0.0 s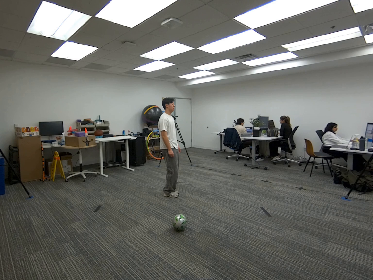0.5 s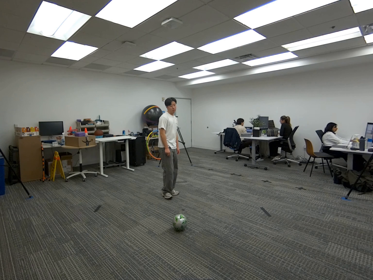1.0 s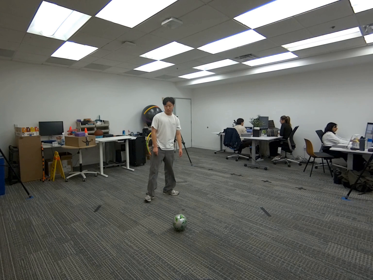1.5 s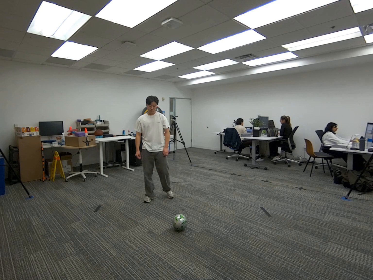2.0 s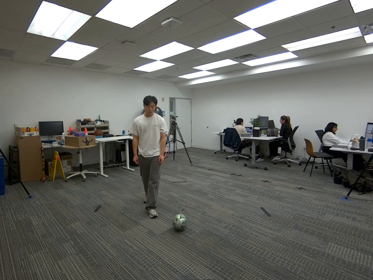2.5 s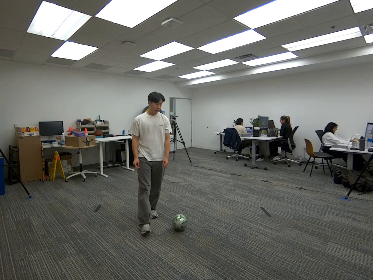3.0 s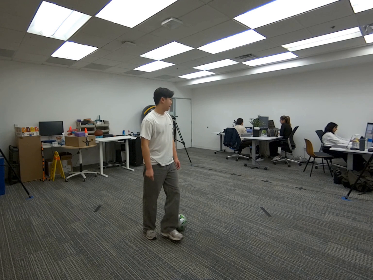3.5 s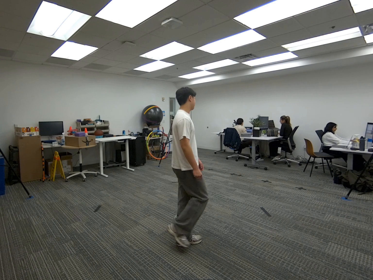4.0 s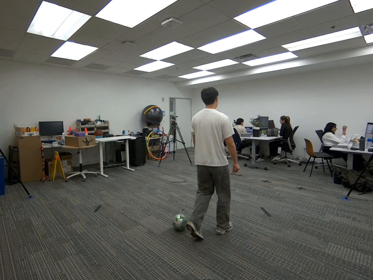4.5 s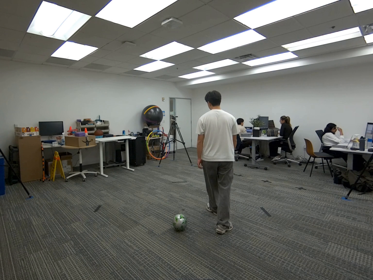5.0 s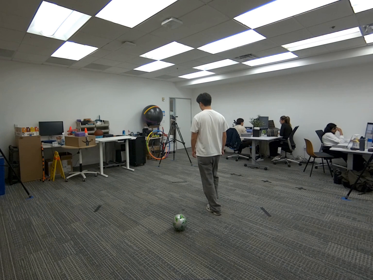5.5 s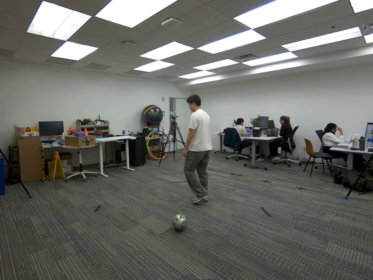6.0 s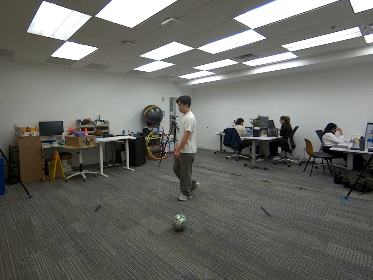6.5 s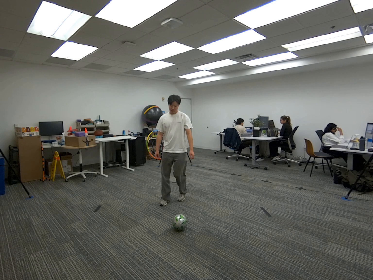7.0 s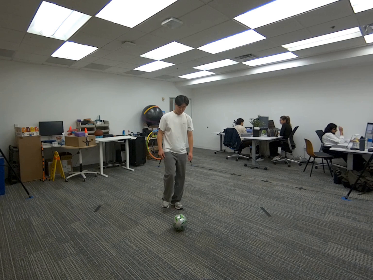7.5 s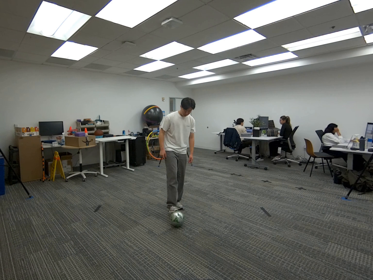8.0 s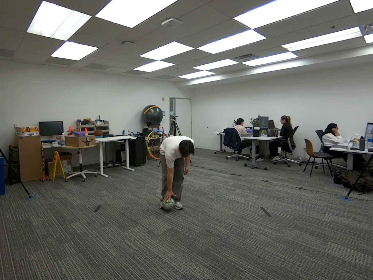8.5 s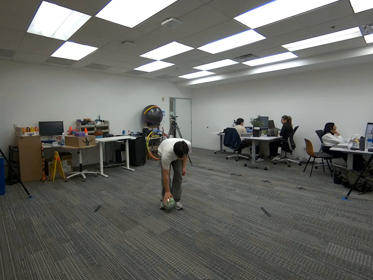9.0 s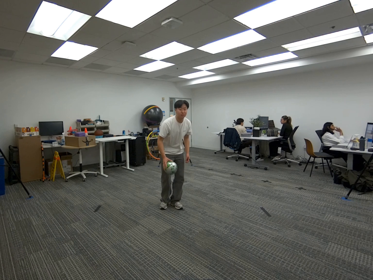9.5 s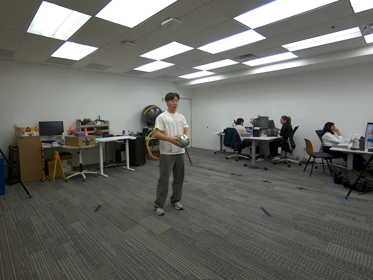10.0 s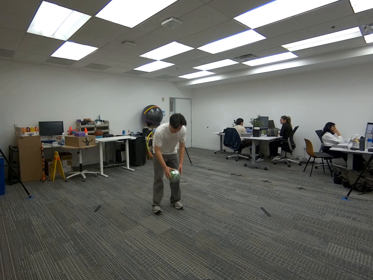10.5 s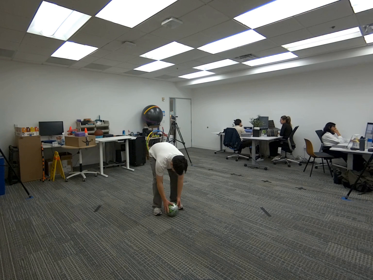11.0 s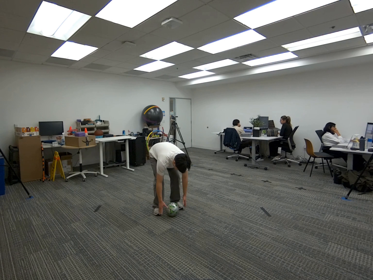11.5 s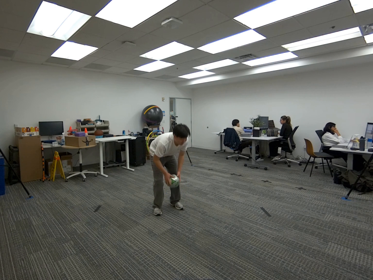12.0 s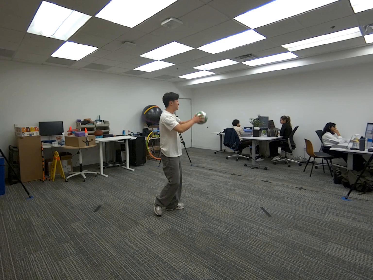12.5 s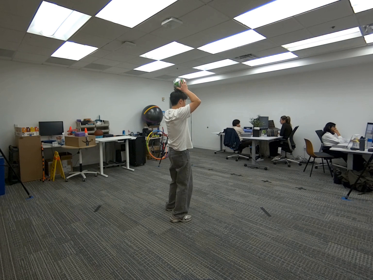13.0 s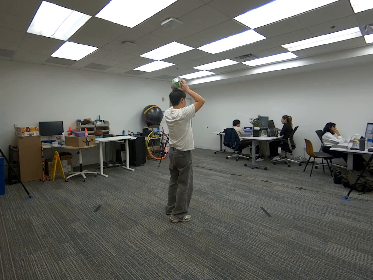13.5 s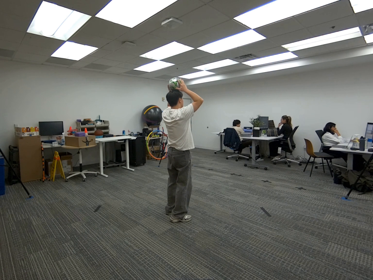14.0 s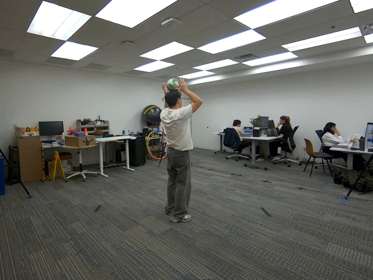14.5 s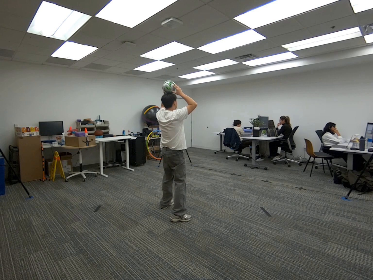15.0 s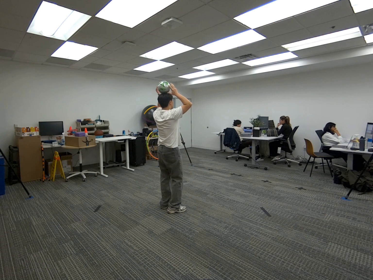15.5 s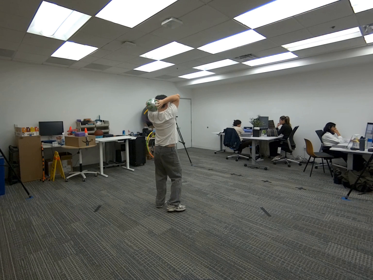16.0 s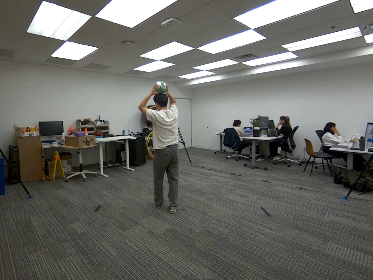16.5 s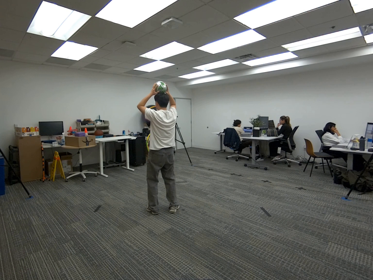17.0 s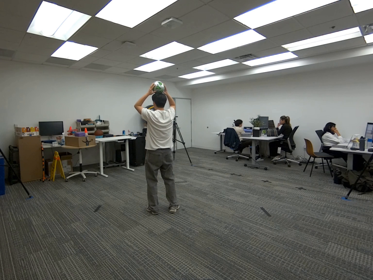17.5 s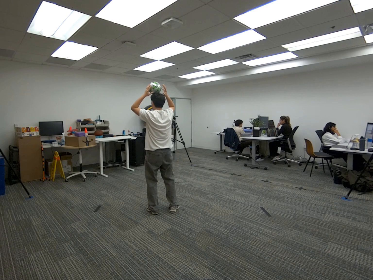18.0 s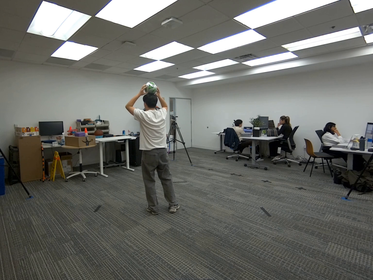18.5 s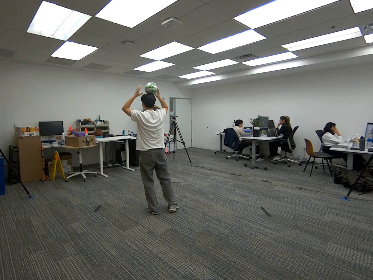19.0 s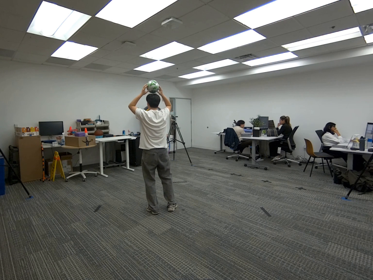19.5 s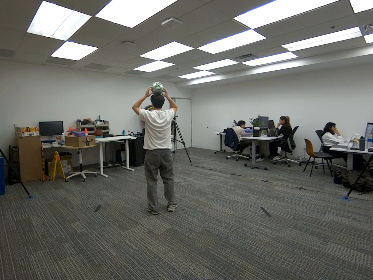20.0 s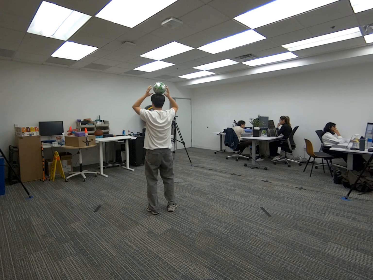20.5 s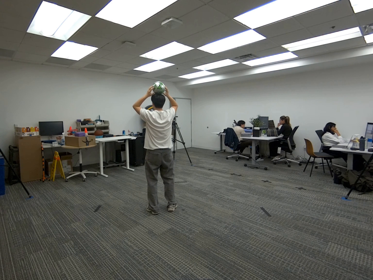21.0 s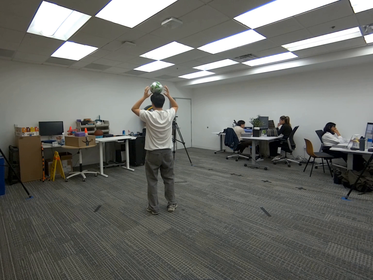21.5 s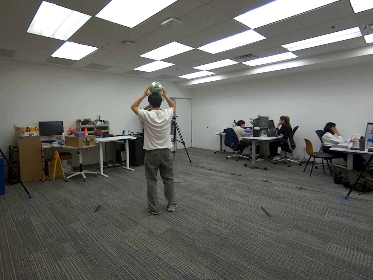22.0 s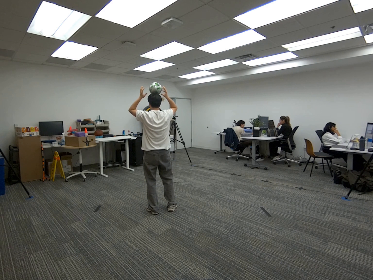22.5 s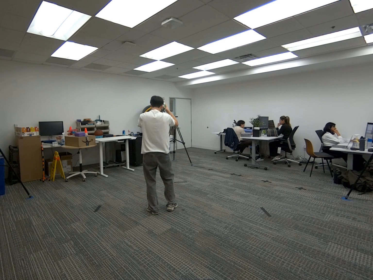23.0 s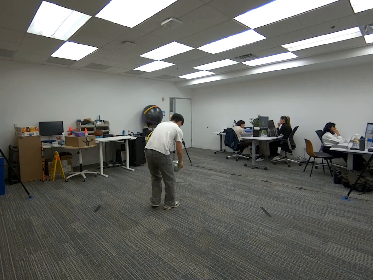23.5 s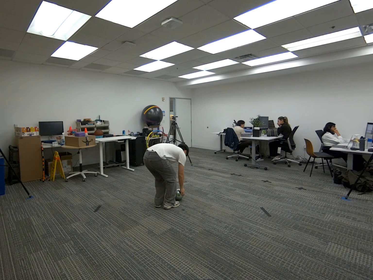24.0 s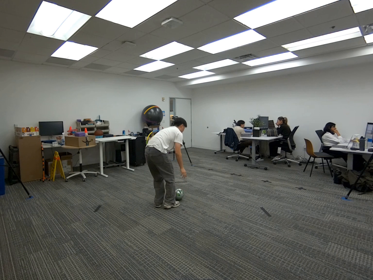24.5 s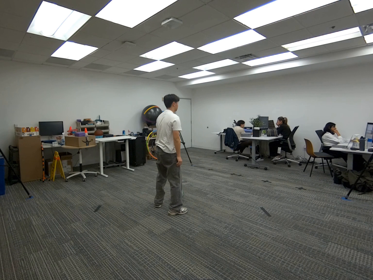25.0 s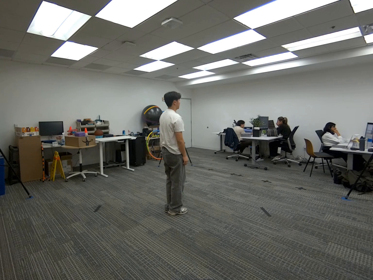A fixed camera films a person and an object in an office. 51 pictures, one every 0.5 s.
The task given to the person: Walk over to the soccer ball pick up the soccer ball with both hands and attempt to balance the soccer ball on your head.
